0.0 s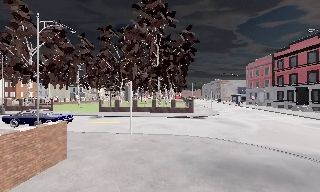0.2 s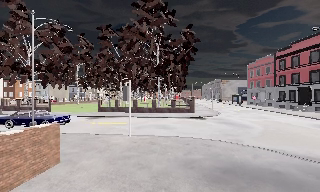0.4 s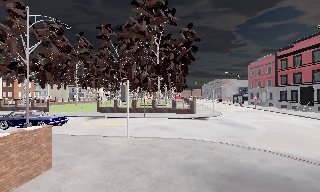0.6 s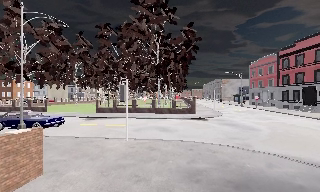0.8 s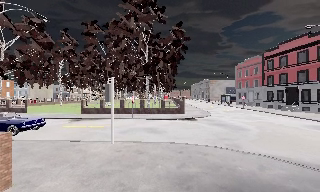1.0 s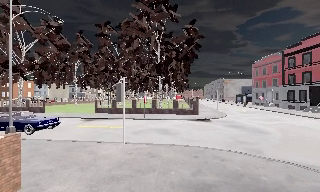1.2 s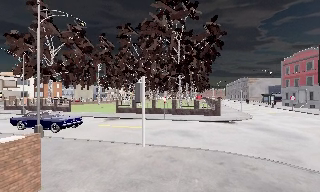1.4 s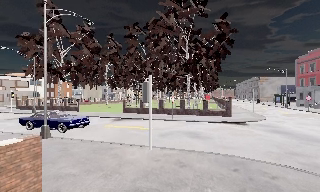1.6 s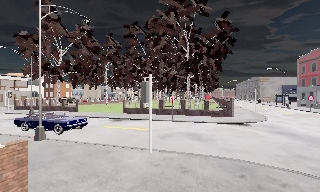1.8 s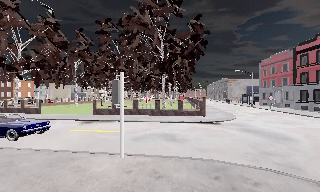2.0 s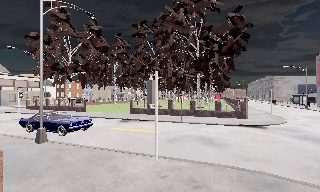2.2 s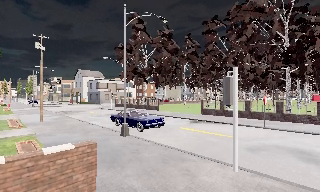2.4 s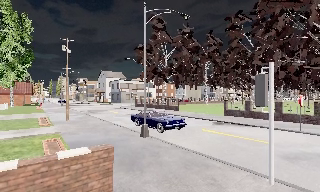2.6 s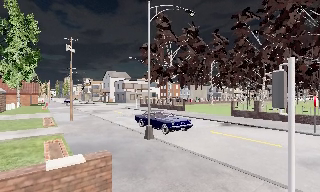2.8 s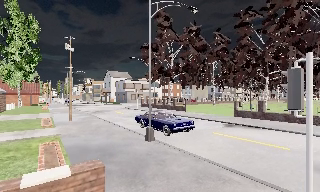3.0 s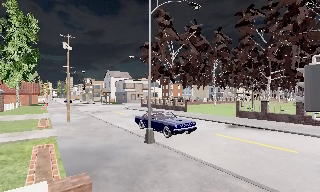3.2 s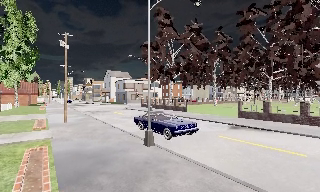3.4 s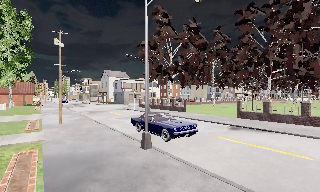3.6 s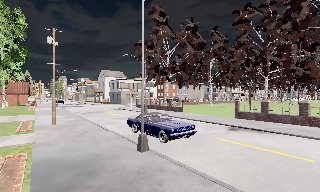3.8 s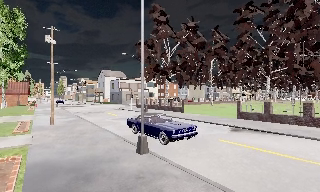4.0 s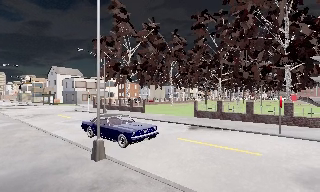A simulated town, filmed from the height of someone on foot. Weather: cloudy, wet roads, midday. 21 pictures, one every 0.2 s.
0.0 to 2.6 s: The camera swings to its left by about 45 degrees, and the scene slides to the right. It travels forward, about 5 m.
2.6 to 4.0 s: The camera swings to its right by about 15 degrees, and the scene slides to the left. It travels forward, about 2.5 m, so what stands in front looms larger.
The film runs forward here.
